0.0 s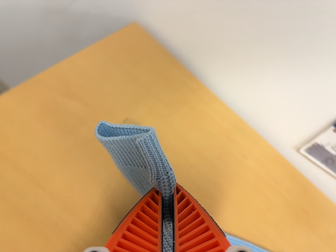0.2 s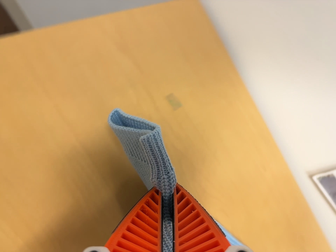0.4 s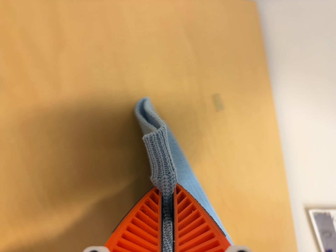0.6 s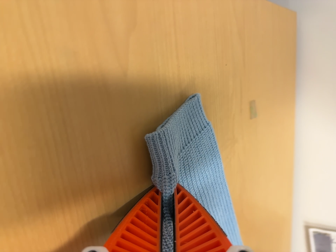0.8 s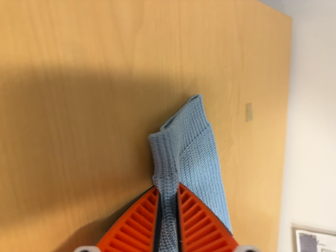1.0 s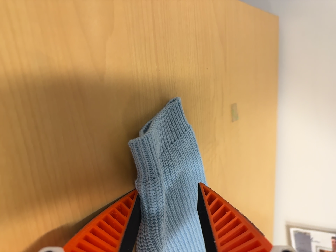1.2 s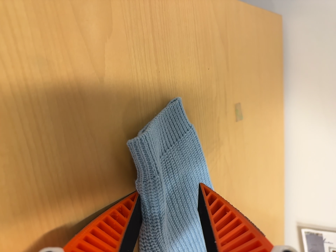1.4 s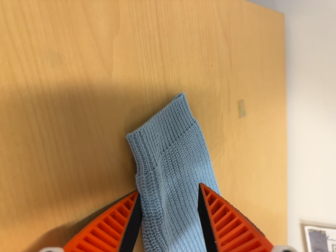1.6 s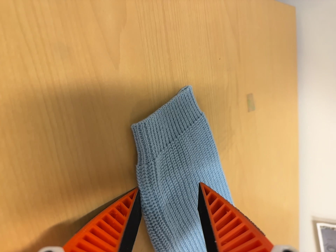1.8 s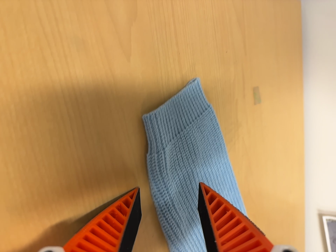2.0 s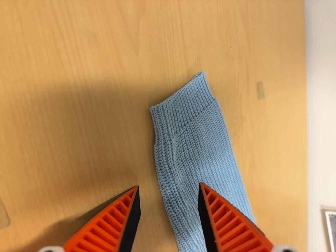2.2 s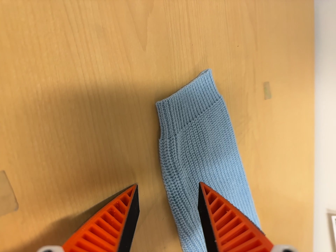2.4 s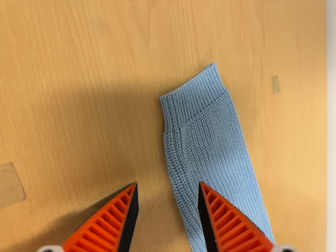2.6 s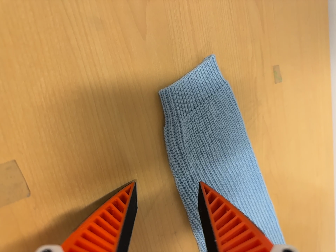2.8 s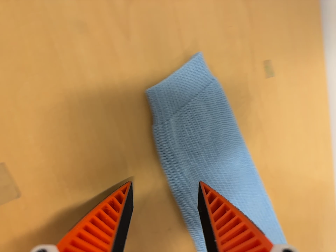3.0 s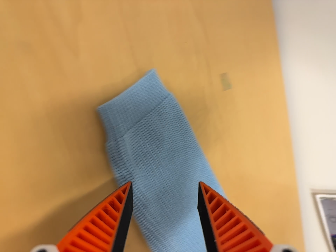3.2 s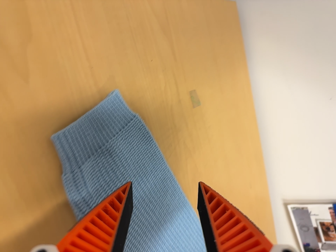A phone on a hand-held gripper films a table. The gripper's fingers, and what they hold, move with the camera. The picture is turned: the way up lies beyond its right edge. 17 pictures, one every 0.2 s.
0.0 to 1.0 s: The camera pans to its right by about 10 degrees. It travels to its left, about 22 cm. It rolls about its line of sight by about 40 degrees, and the scene rotates clockwise.
1.0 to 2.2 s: The camera shifts only a little, or ends up much as it began.
2.2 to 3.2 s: The camera travels to its right, about 6 cm, so close, fixed things drift to the left. It rolls about its line of sight by about 10 degrees, and the scene rotates counterclockwise.
The film runs backward here.
